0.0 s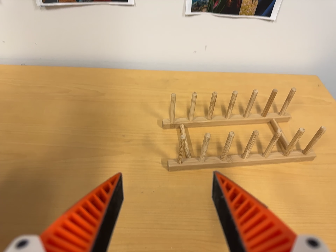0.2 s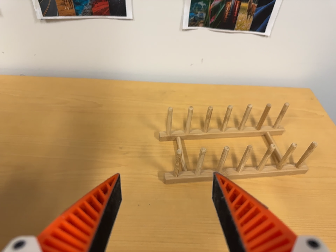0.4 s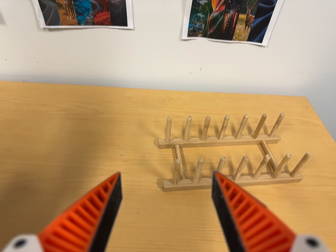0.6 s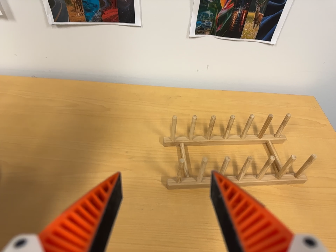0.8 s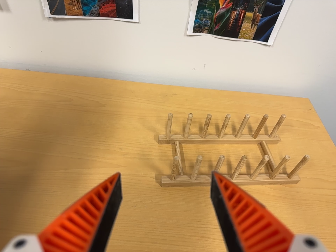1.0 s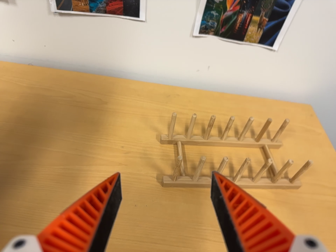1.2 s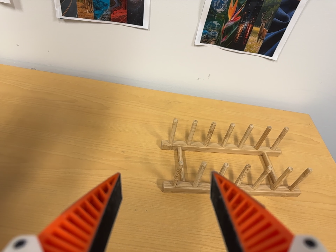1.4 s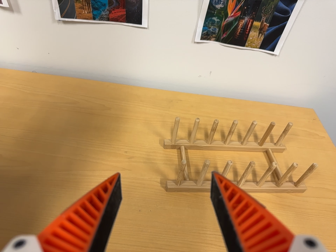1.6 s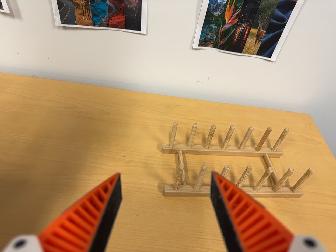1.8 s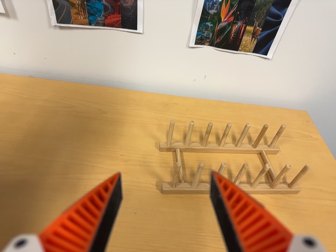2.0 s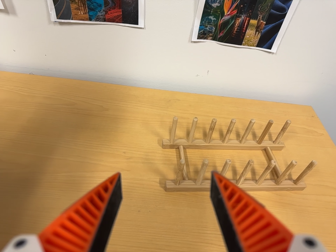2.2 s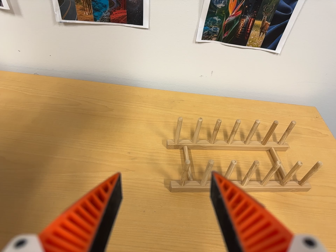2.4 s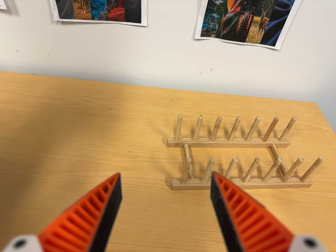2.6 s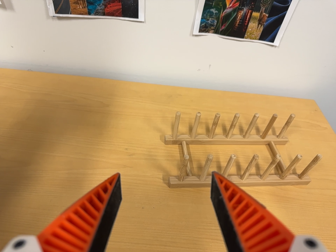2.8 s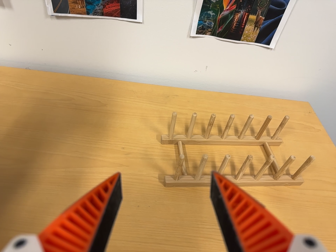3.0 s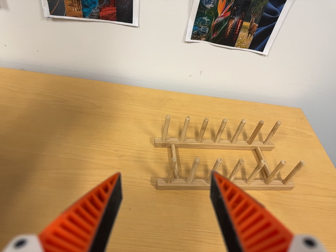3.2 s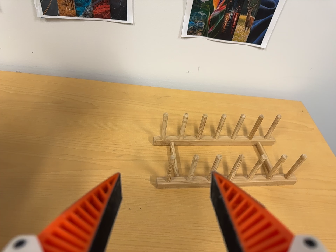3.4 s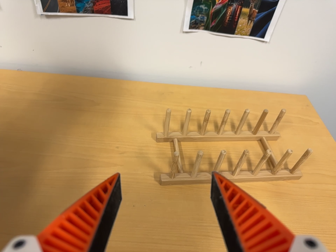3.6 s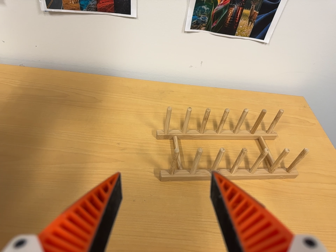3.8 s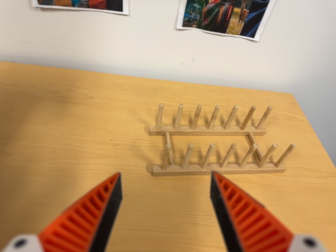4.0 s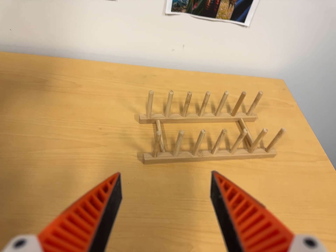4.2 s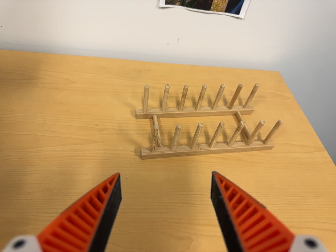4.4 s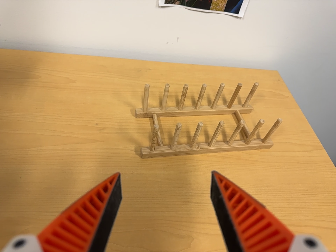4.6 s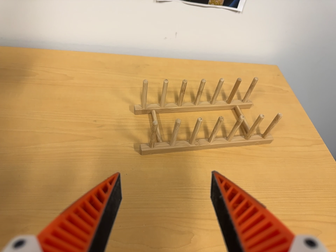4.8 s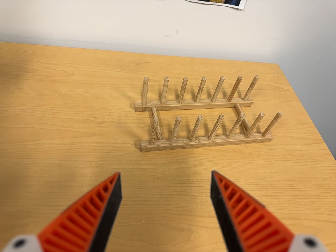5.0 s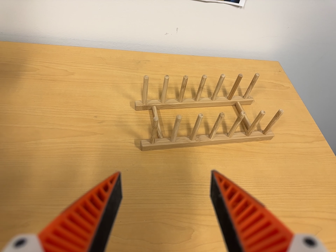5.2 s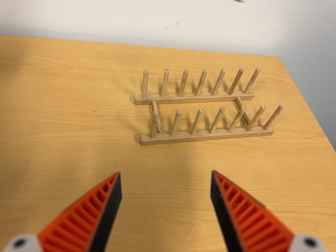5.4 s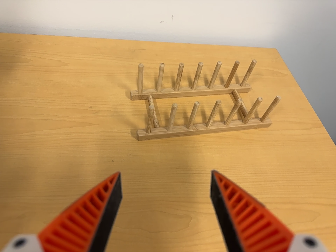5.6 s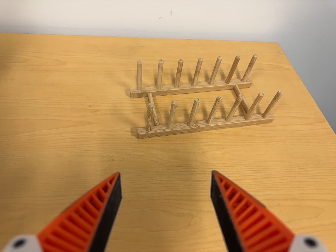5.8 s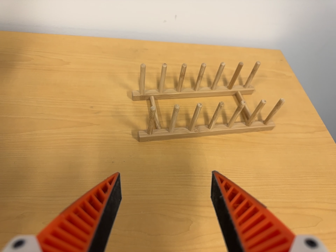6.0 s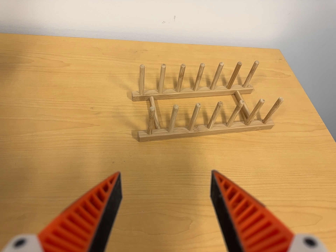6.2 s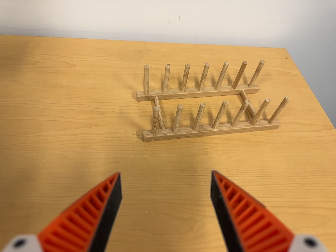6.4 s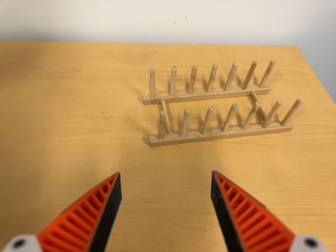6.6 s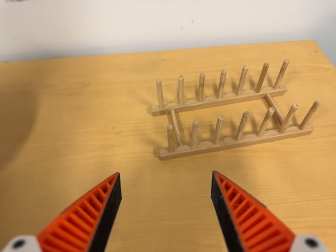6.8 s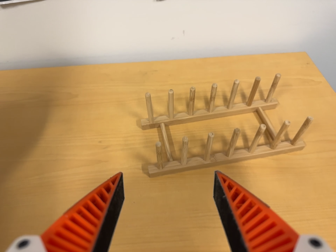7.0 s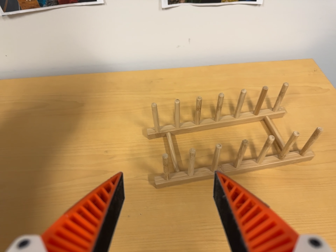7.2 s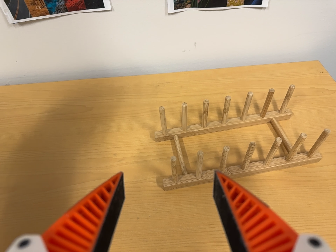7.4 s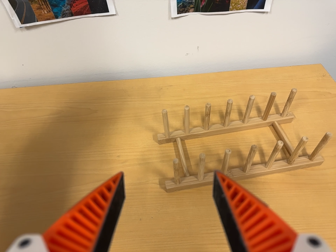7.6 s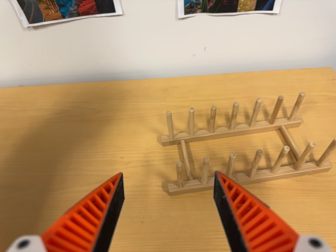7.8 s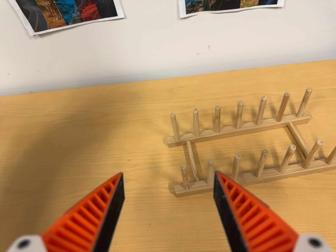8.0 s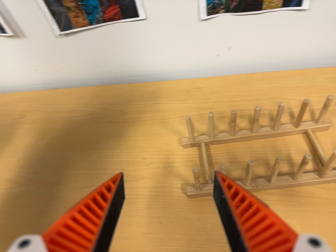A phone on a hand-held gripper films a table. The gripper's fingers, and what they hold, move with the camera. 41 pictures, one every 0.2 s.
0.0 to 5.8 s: The camera shifts only a little, or ends up much as it began.
5.8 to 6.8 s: The camera travels toward the top of its view, about 7 cm, so close, fixed things drift downward.
6.8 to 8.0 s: The camera swings to its left by about 10 degrees, and the scene slides to the right.
The film runs forward here.
